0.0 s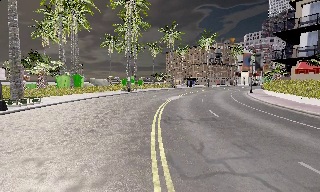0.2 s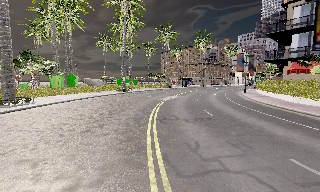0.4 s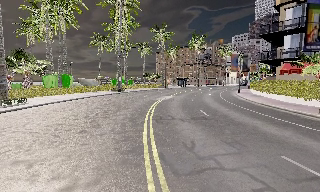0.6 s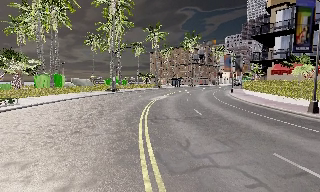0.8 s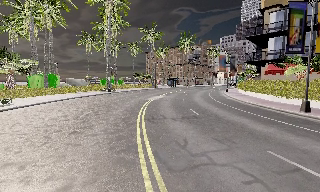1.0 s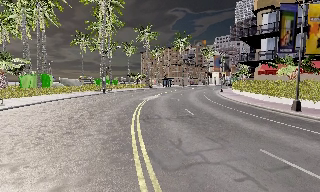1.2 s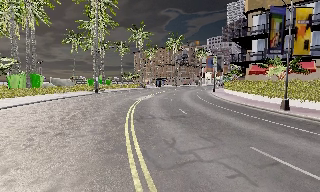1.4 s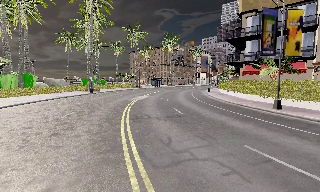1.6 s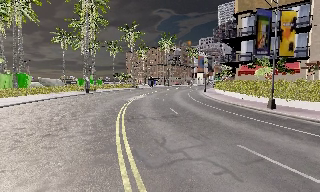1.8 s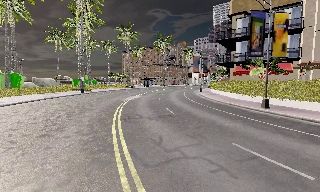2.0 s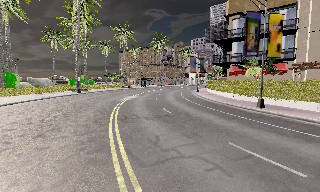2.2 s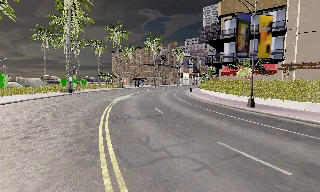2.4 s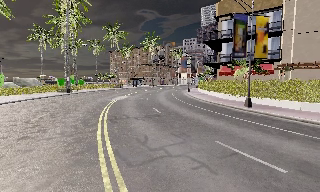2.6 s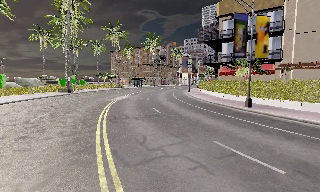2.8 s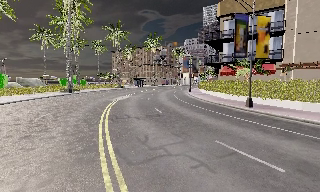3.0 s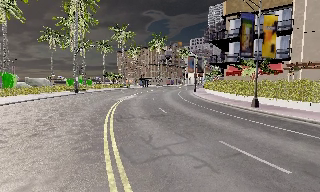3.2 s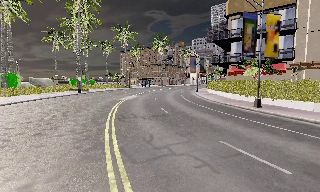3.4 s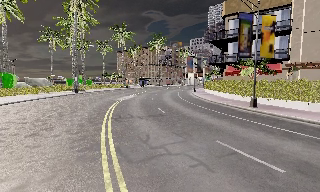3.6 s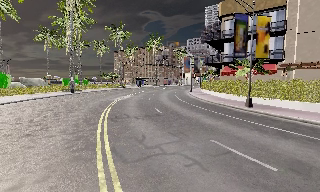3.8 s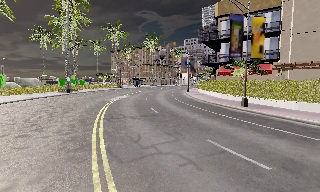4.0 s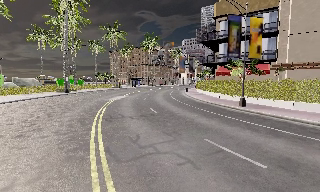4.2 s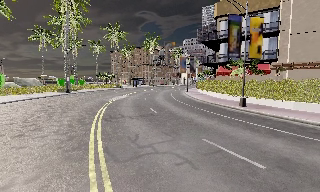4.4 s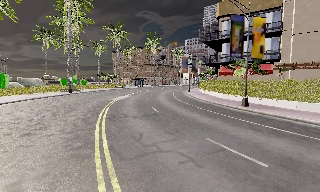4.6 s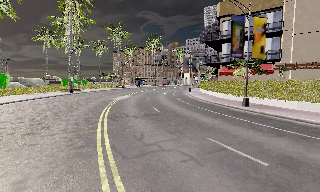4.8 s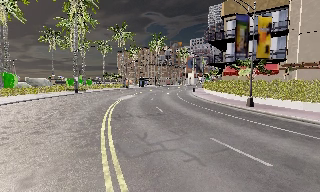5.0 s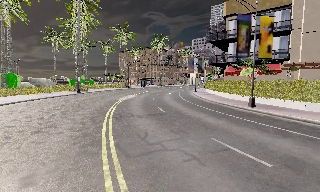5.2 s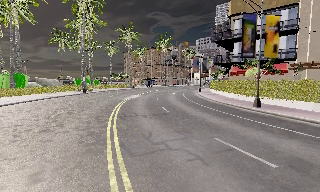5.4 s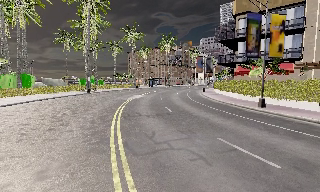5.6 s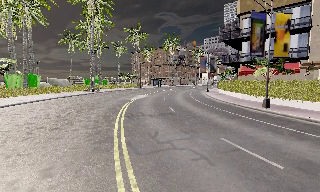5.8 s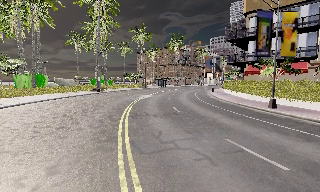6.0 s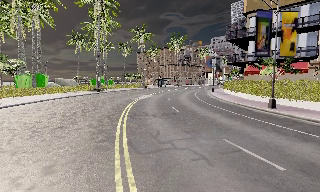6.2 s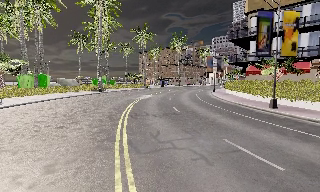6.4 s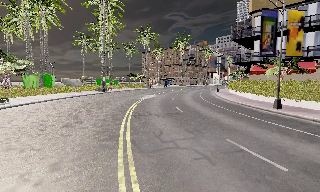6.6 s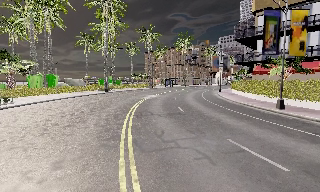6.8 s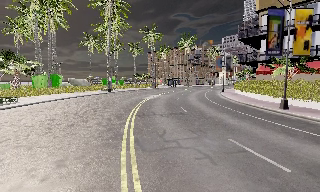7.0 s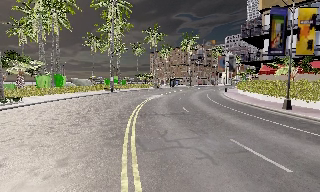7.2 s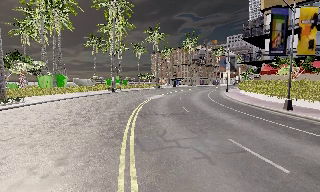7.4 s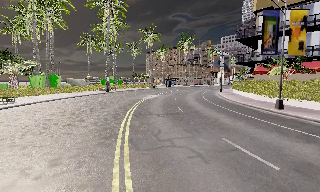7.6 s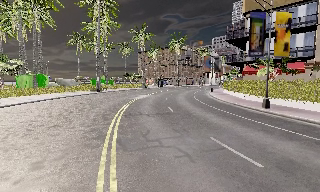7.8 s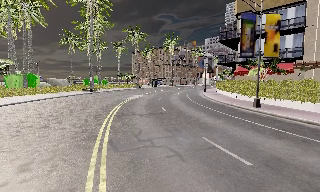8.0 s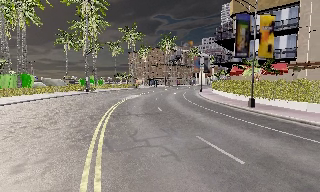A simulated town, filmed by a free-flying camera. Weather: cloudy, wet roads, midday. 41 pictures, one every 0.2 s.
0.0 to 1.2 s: The camera pans to its right, which is clockwise from overhead, by about 10 degrees.
1.2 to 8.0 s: The camera travels to its right and backward, about 1.5 m, so close, fixed things drift to the left.
The film runs backward here.
